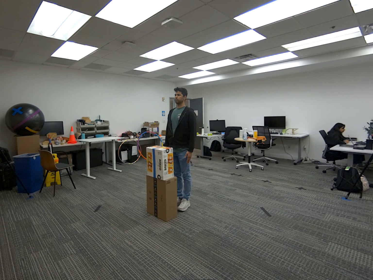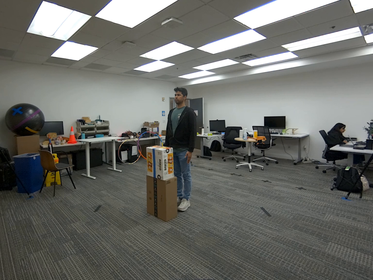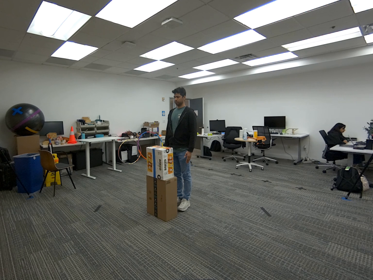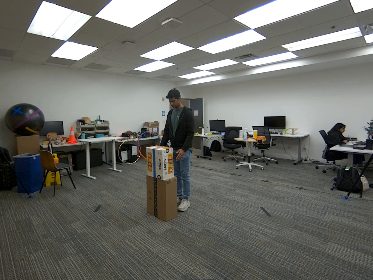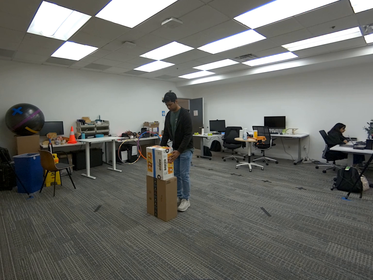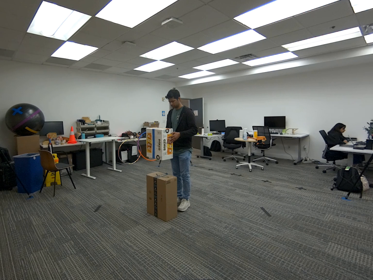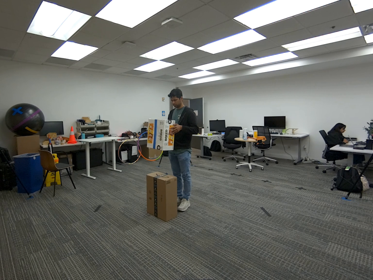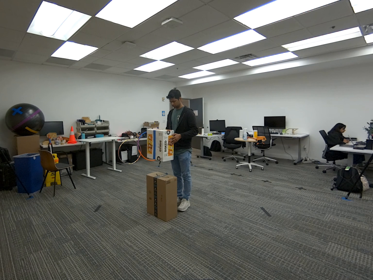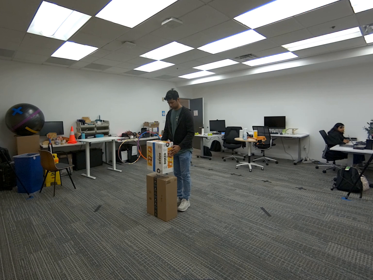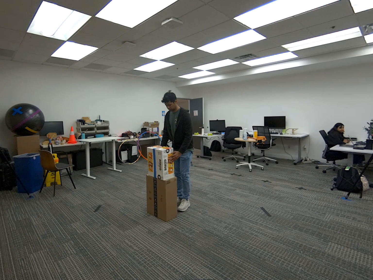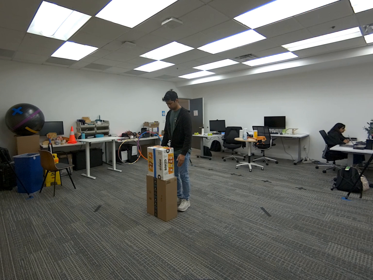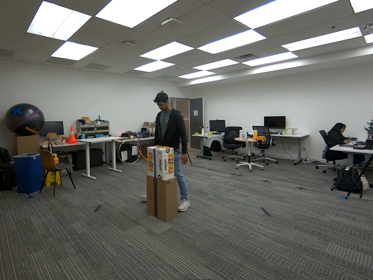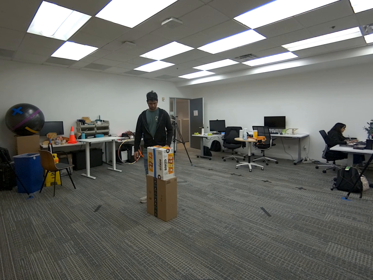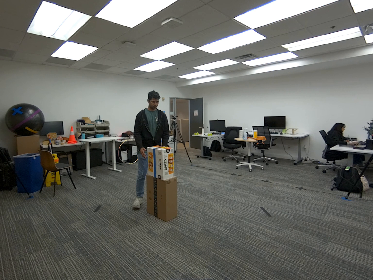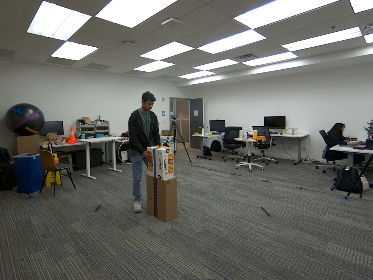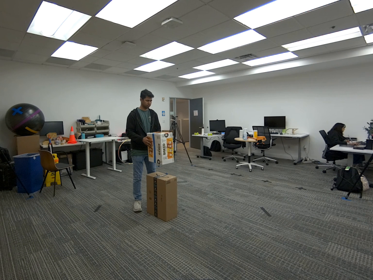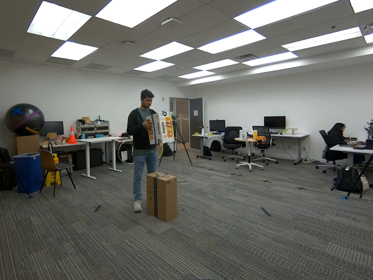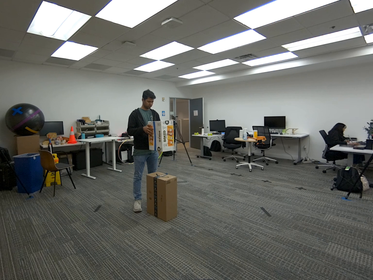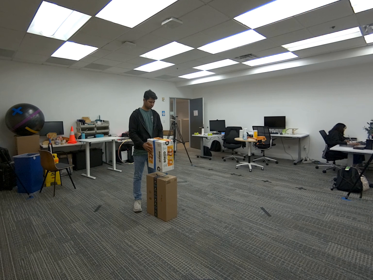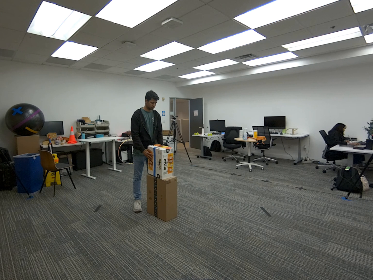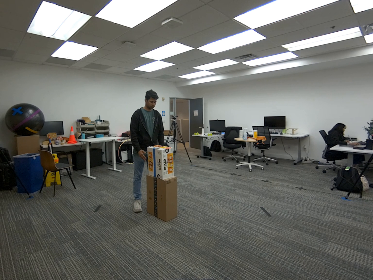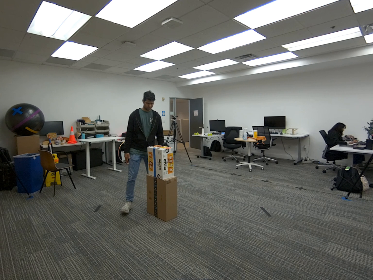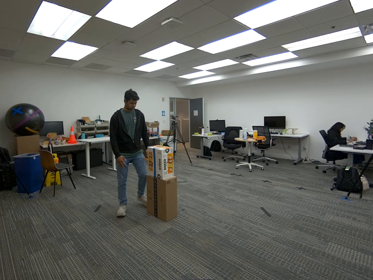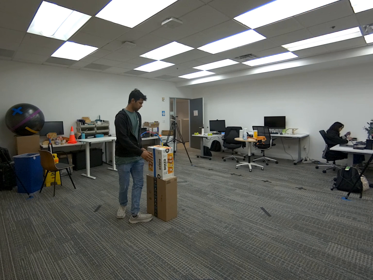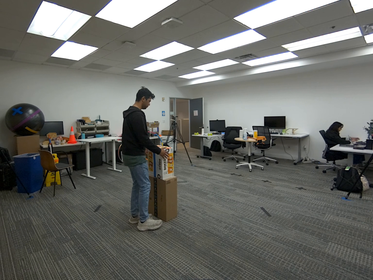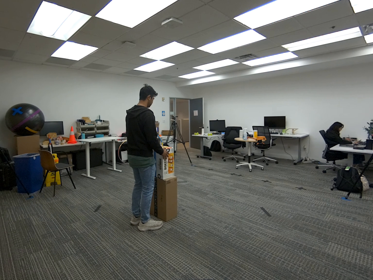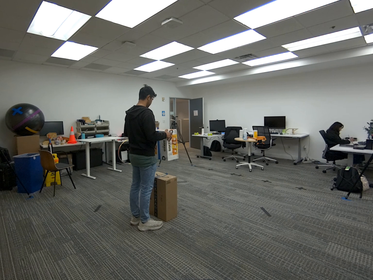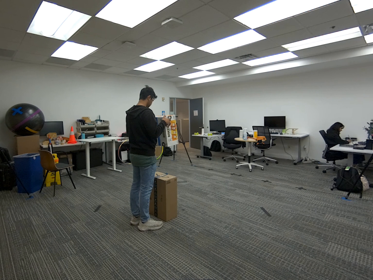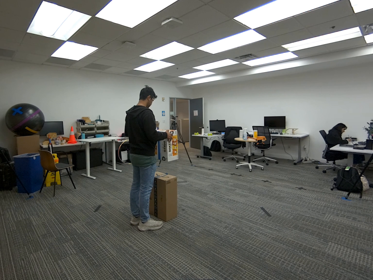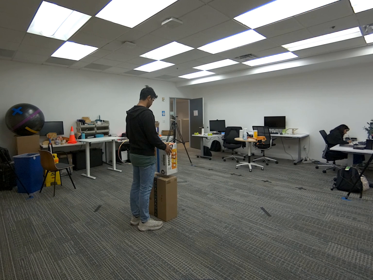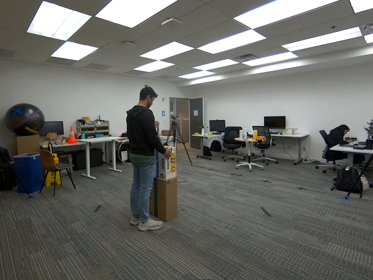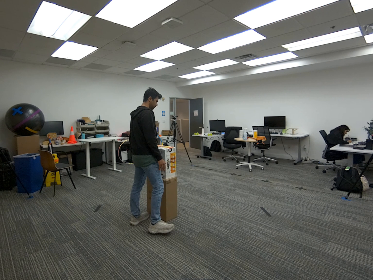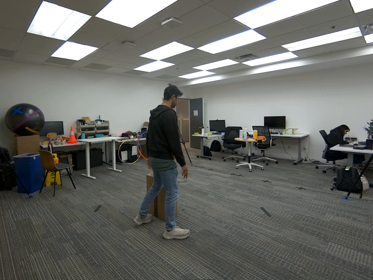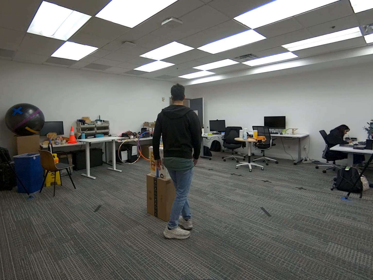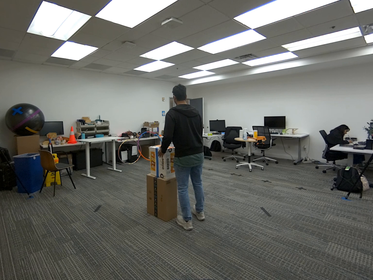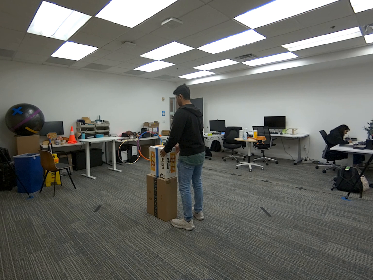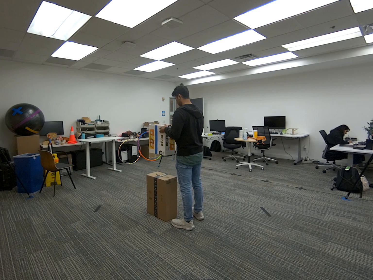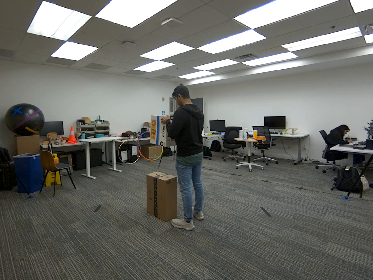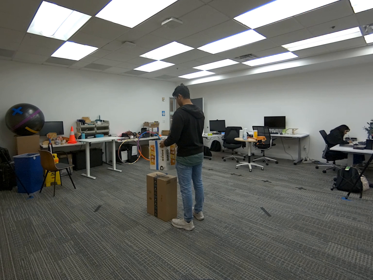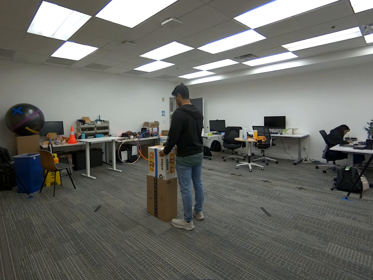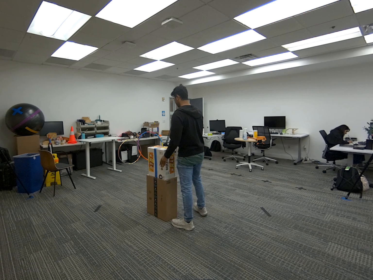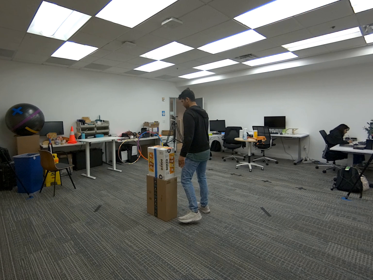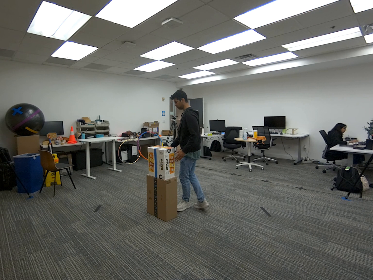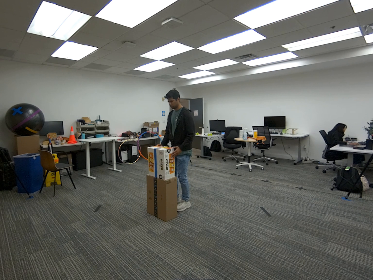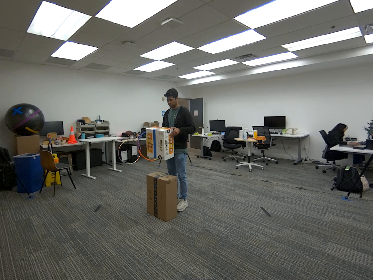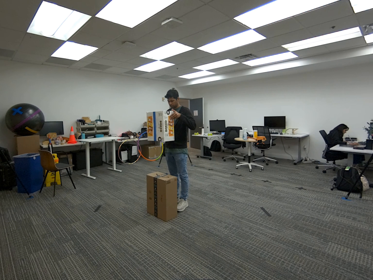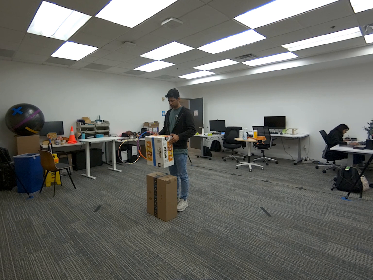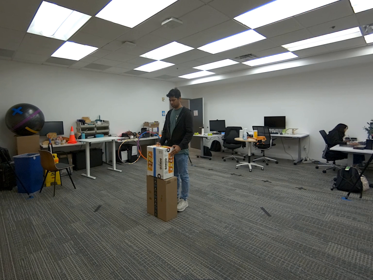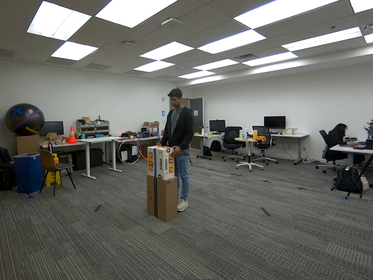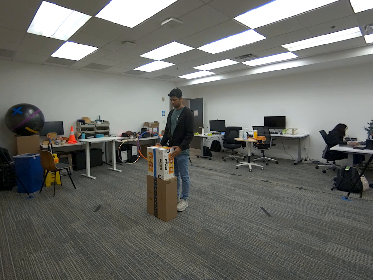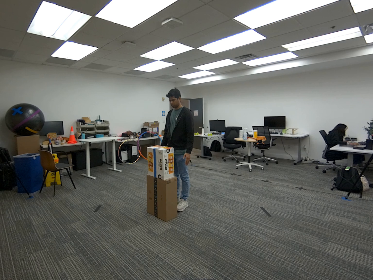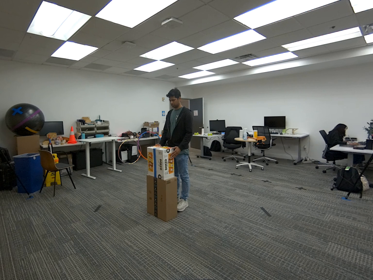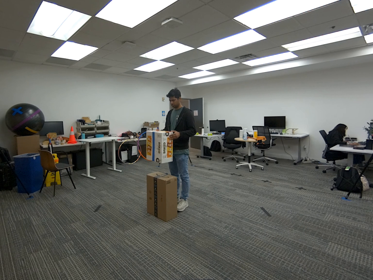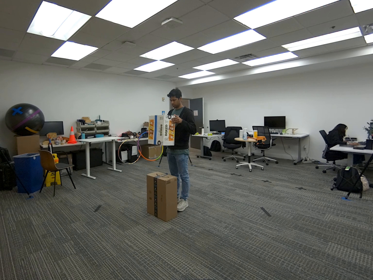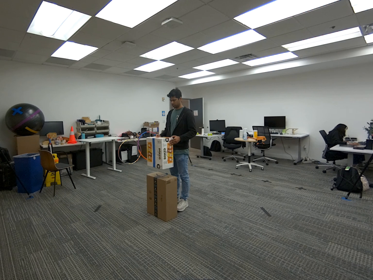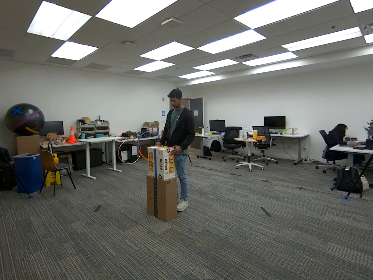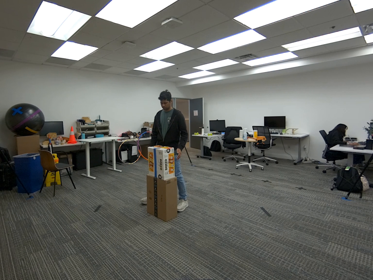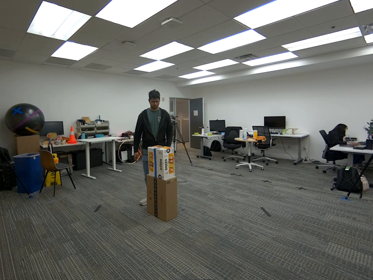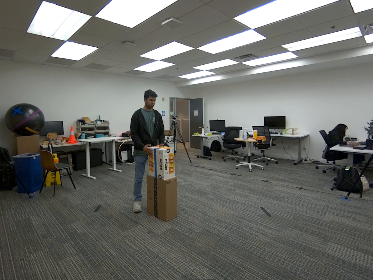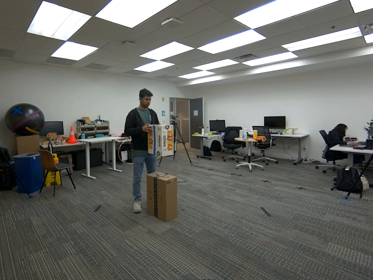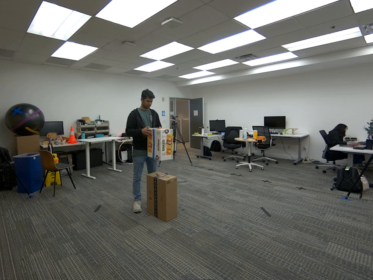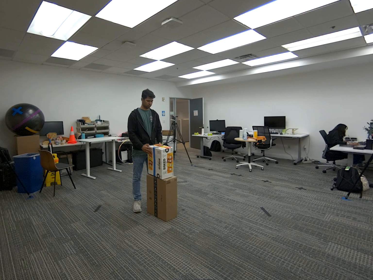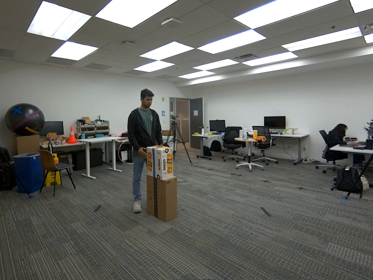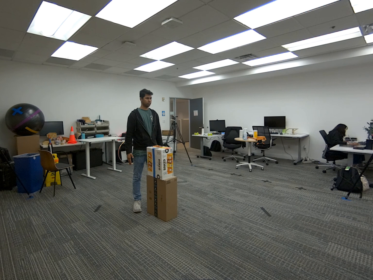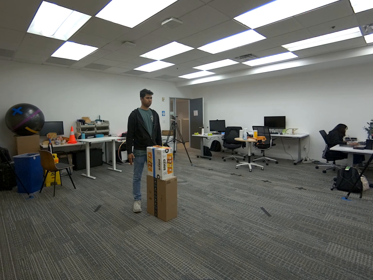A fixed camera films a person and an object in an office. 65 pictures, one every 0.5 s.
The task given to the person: Pick up the snack box on top of the big brown cardboard box, hold the snack box and then place the snack box back on the big cardboard box.
